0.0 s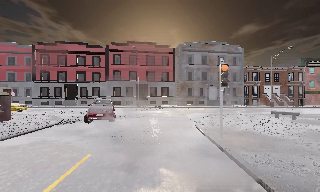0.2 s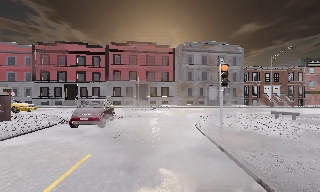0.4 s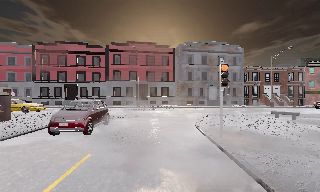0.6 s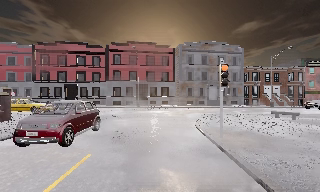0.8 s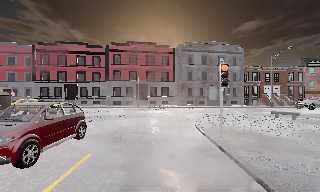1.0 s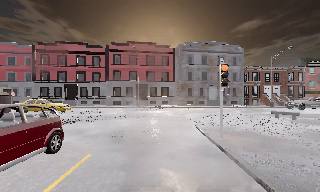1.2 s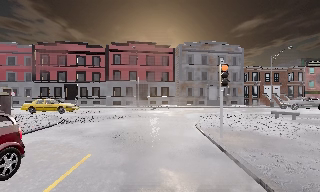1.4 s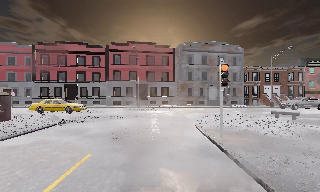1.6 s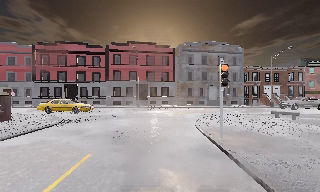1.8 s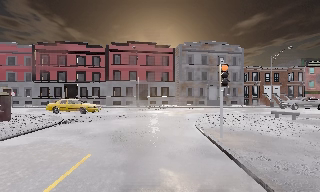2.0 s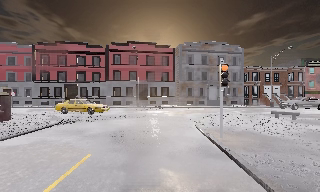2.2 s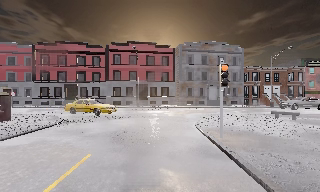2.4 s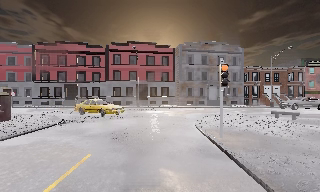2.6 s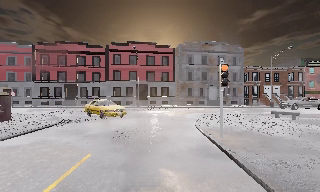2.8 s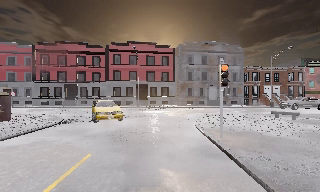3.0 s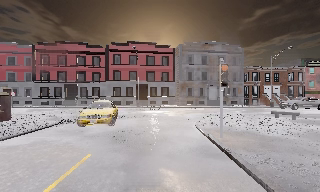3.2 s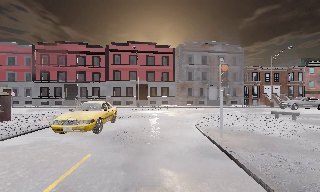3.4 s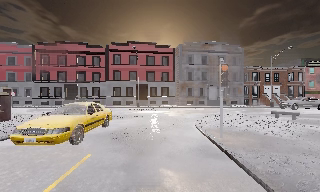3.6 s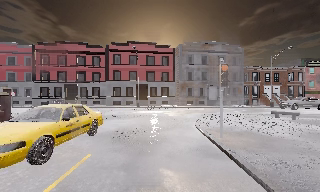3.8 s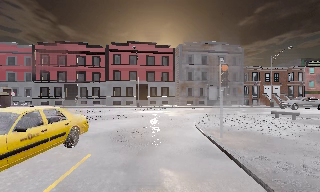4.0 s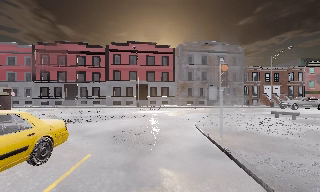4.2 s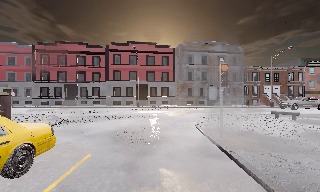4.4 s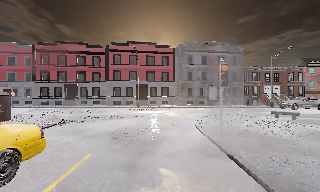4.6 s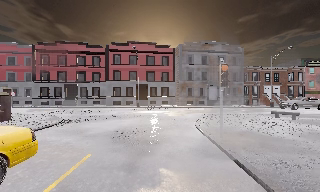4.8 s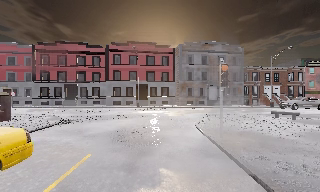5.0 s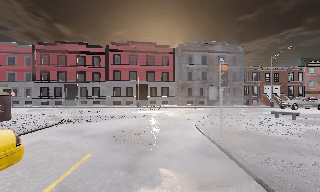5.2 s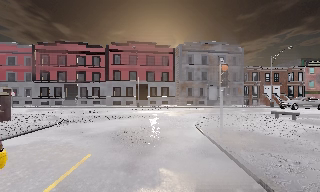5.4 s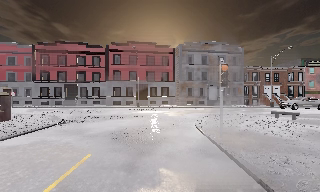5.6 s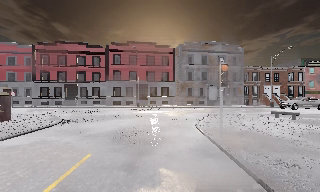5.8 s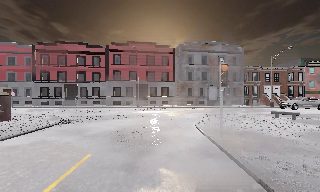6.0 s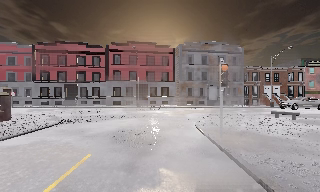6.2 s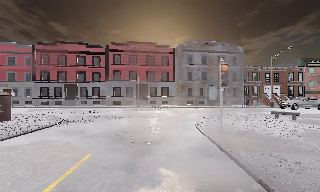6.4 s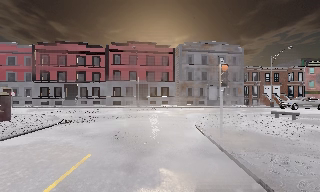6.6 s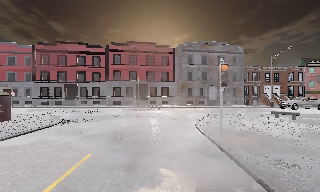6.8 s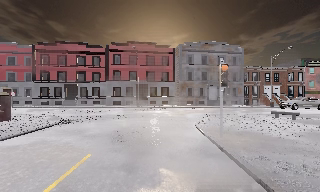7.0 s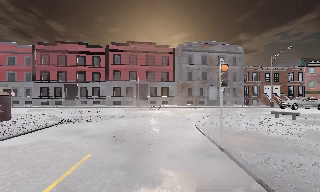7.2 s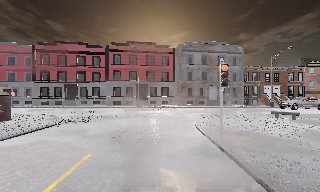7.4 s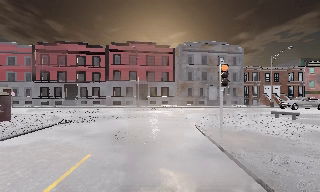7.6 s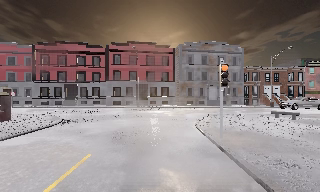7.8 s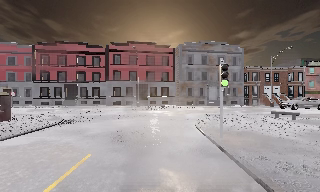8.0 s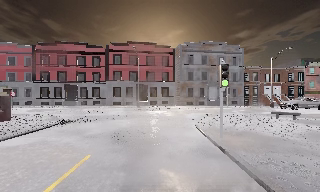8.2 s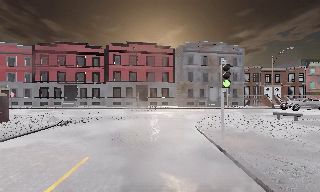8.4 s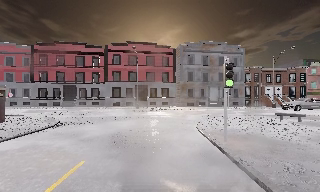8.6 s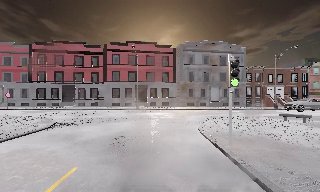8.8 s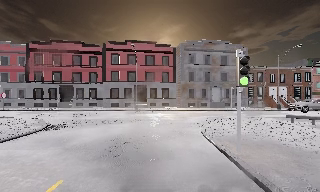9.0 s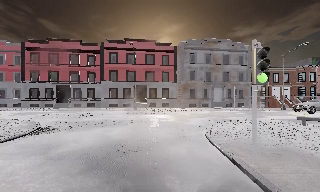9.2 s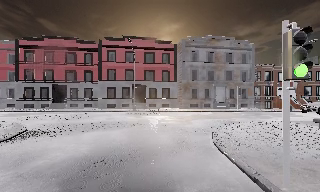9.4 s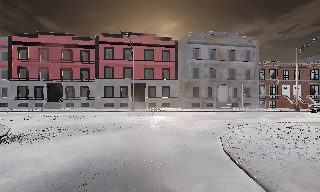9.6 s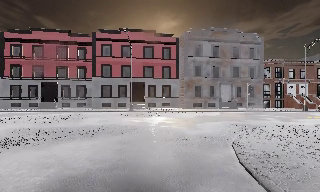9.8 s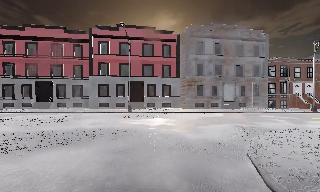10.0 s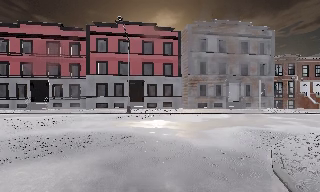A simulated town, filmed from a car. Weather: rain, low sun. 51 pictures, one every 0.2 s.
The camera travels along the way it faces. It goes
forward.
0.0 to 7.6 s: The camera keeps its place and its aim.
7.6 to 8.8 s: The camera travels forward, about 1.5 m, so what stands in front looms larger. It gains speed.
8.8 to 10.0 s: The camera travels forward, about 6 m, so what stands in front looms larger.
The film runs forward here.
